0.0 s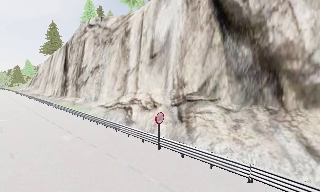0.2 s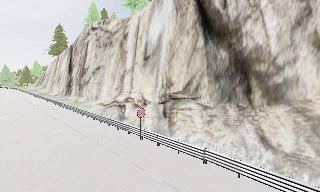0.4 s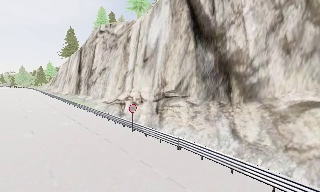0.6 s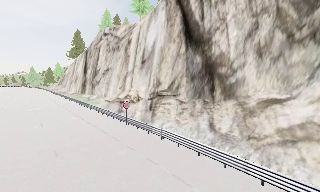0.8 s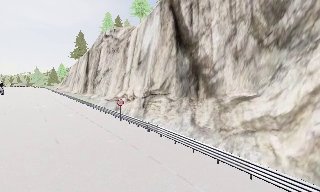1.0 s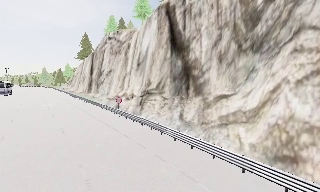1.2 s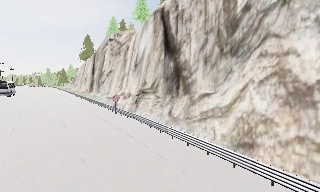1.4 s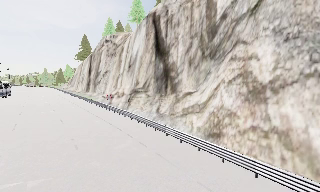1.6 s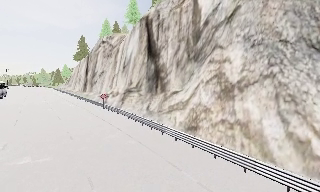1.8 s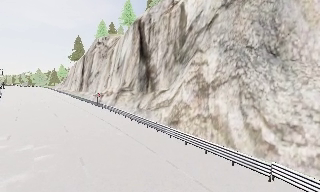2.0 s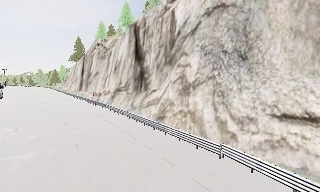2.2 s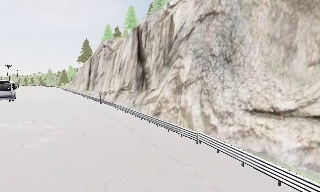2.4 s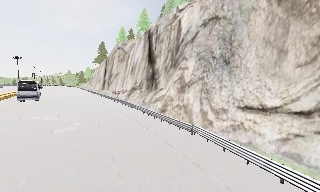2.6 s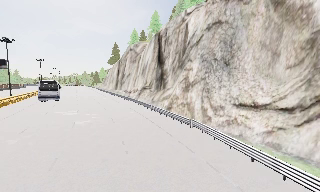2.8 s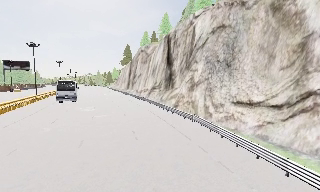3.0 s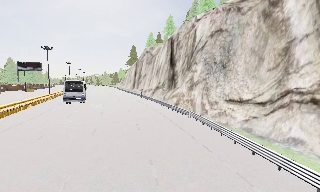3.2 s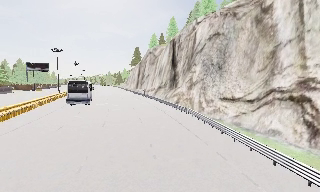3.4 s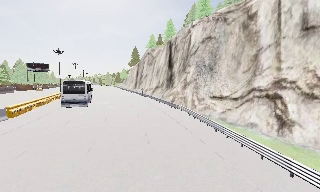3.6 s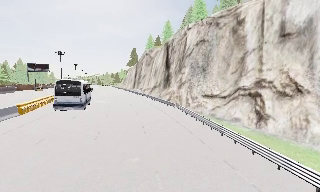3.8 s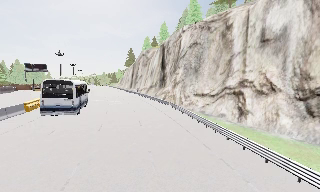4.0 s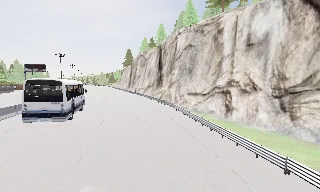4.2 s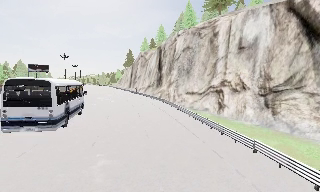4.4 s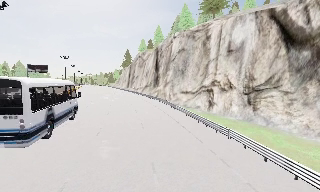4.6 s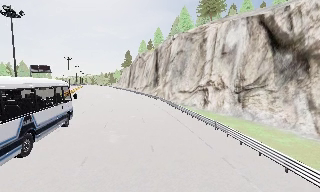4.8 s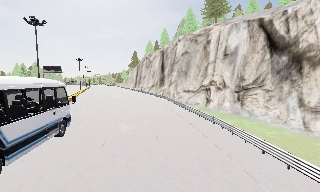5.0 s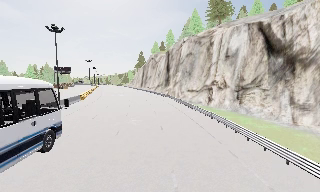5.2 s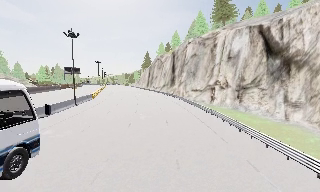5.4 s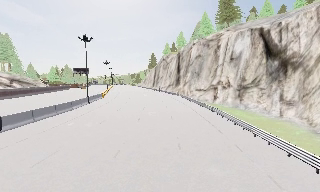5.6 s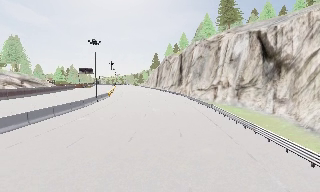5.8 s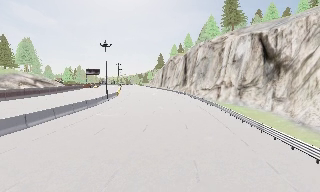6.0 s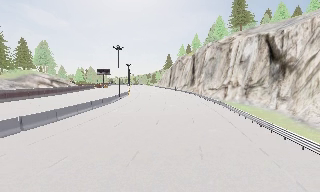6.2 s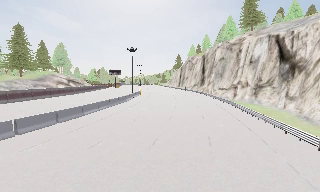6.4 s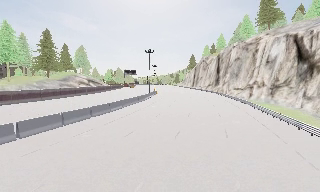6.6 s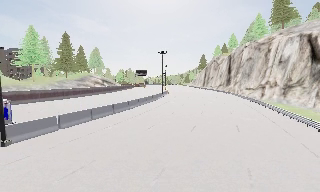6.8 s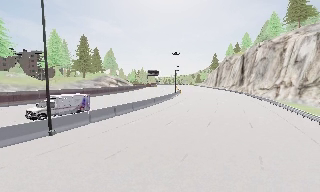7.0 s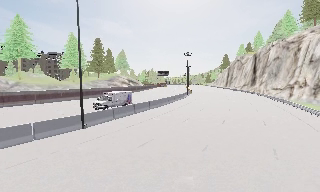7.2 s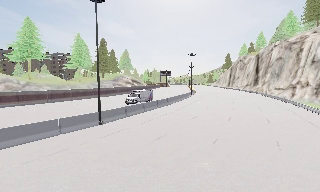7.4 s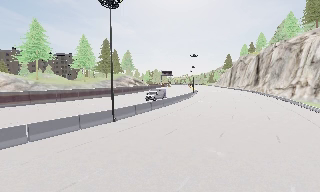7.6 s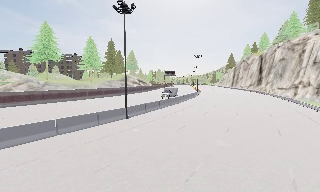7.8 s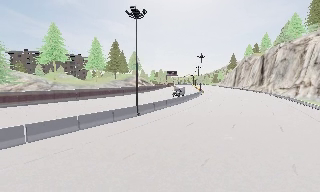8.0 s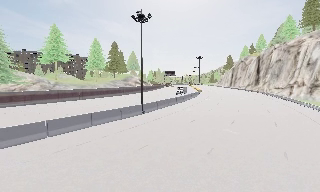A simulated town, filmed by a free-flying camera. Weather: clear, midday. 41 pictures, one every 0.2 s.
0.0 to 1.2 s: The camera pans to its left, which is counterclockwise from overhead, by about 10 degrees. It travels backward and to its right, about 13 m, so what stands in front gets smaller.
1.2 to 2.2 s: The camera travels backward and to its right, about 11 m, so what stands in front gets smaller.
2.2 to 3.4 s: The camera pans to its left, which is counterclockwise from overhead, by about 15 degrees. It travels backward, about 13 m, so what stands in front gets smaller.
3.4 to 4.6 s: The camera travels backward, about 12 m, so what stands in front gets smaller.
4.6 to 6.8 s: The camera pans to its left, which is counterclockwise from overhead, by about 30 degrees. It travels backward, about 20 m, so what stands in front gets smaller.
6.8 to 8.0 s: The camera travels backward and to its left, about 9 m, so what stands in front gets smaller.
The film runs backward here.
